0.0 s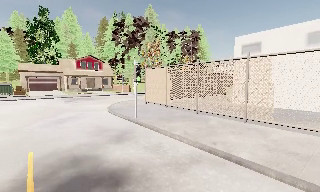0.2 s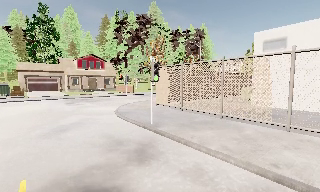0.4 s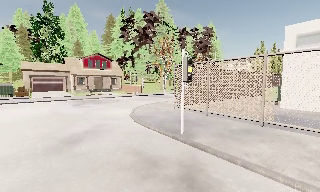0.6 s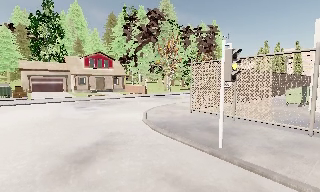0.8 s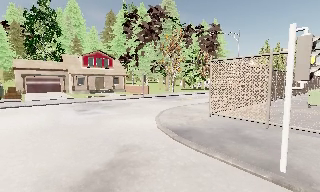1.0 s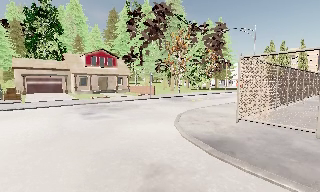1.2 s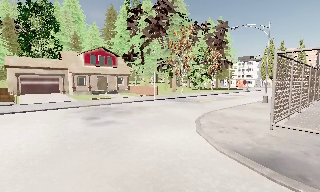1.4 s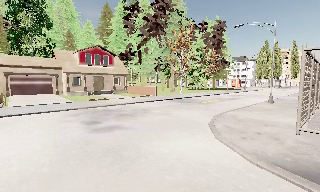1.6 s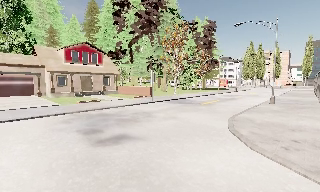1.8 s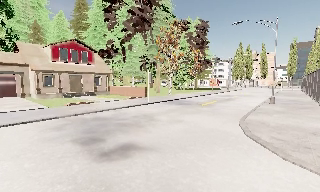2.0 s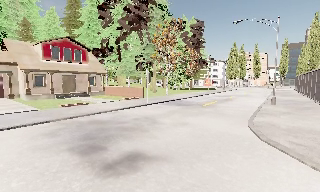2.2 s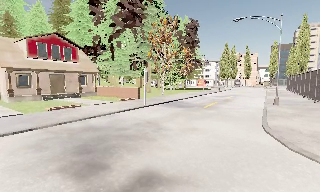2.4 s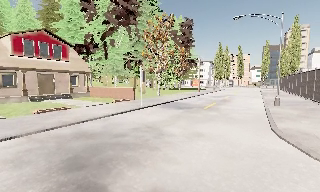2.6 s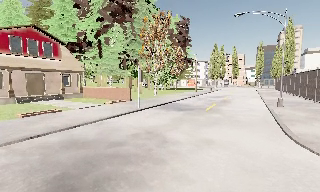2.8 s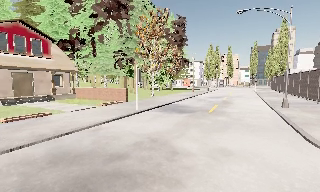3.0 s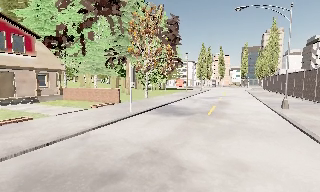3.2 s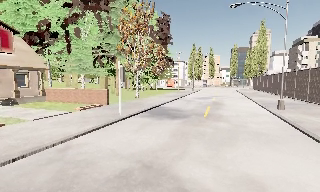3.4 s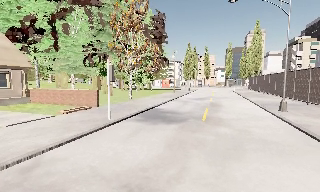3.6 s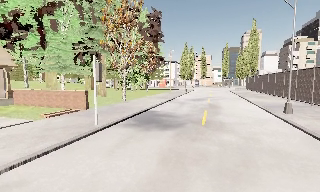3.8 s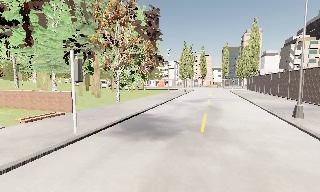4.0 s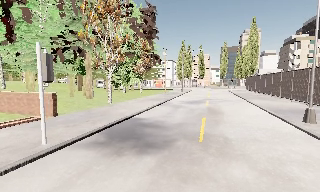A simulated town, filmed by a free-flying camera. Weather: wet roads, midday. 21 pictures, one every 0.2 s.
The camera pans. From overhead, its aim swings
clockwise.
0.0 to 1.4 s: The camera travels forward and to its left, about 11 m, so what stands in front looms larger.
1.4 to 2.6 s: The camera pans to its right, which is clockwise from overhead, by about 15 degrees. It travels forward and to its left, about 6 m, so what stands in front looms larger.
2.6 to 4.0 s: The scene slides to the left, as the camera pans about 10 degrees to its right. It travels forward, about 7 m, so what stands in front looms larger.
The film runs forward here.
